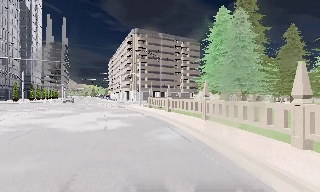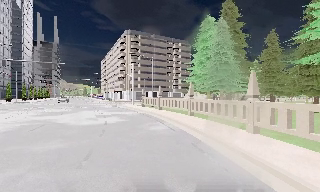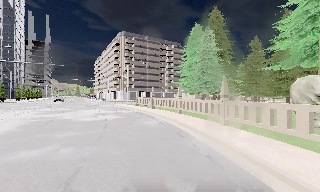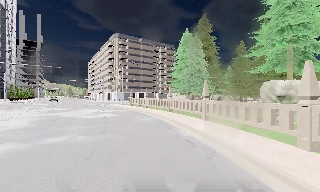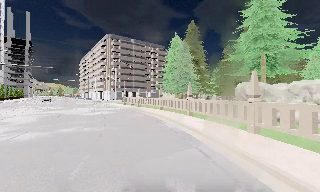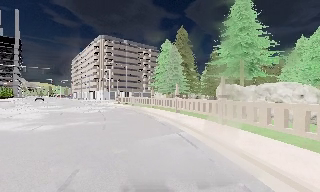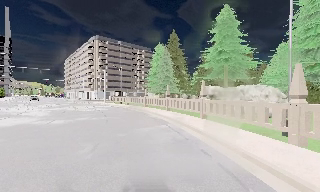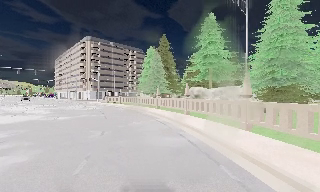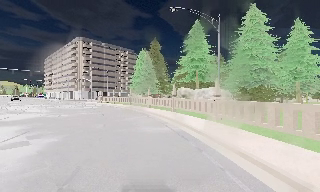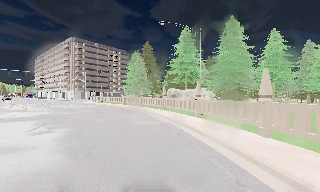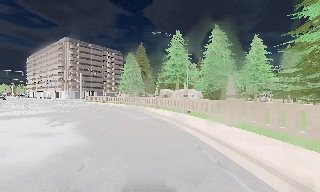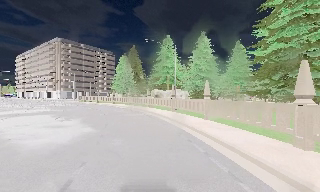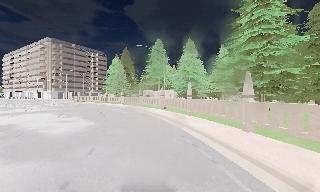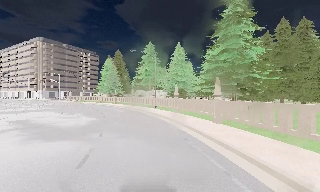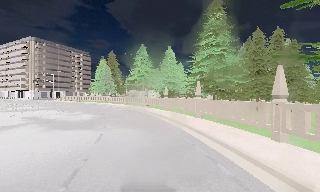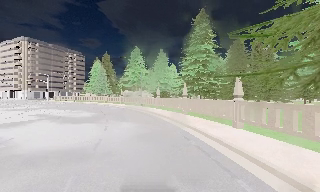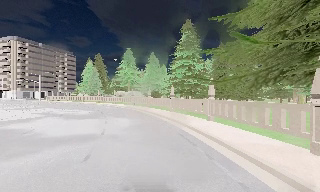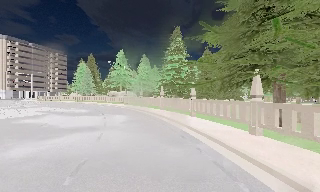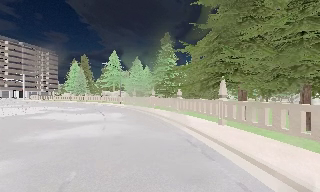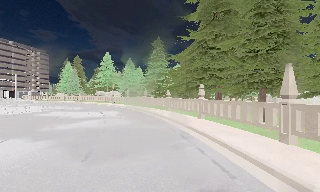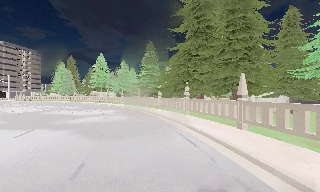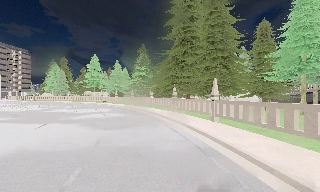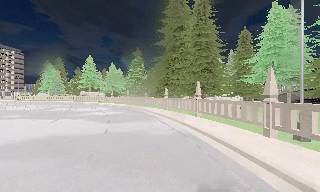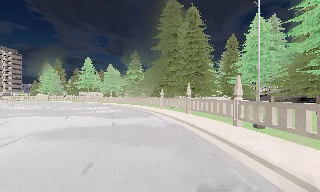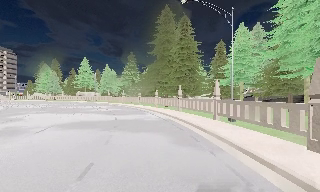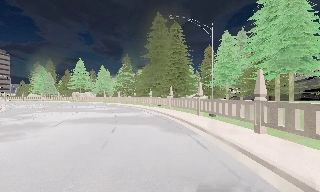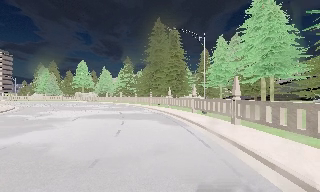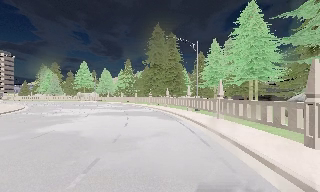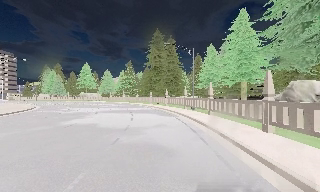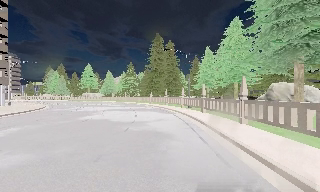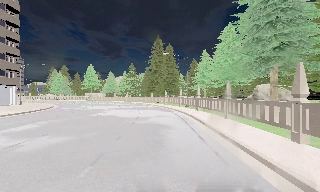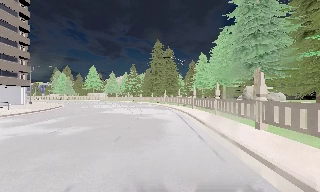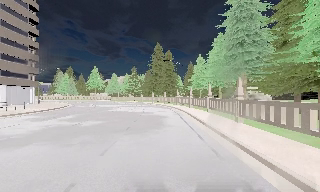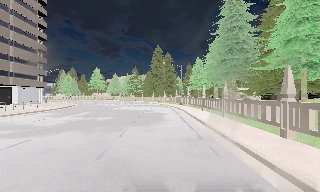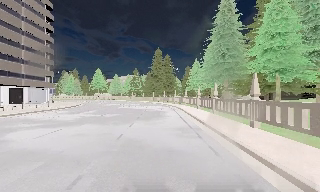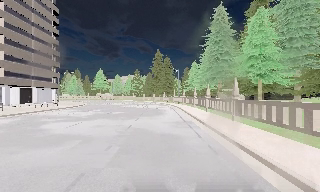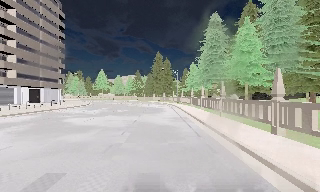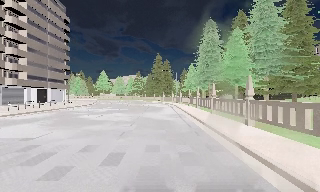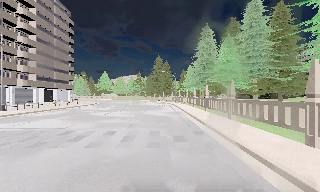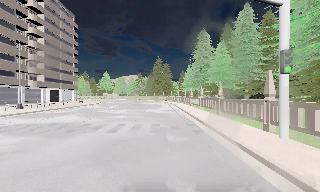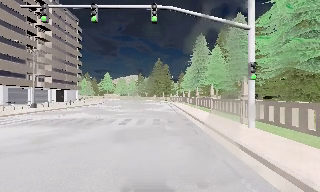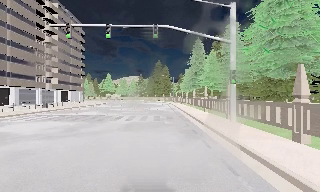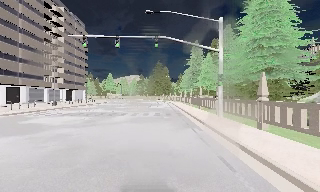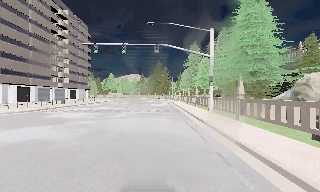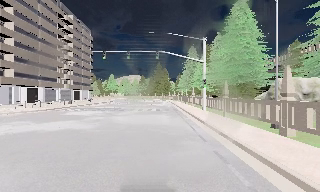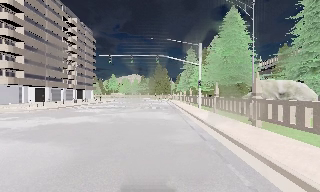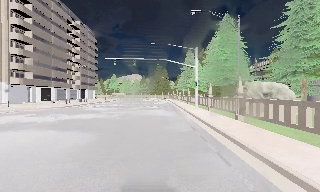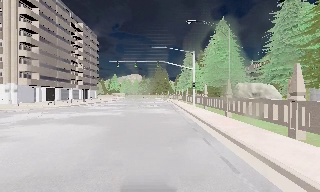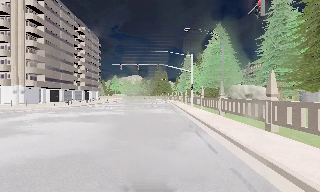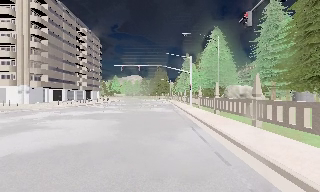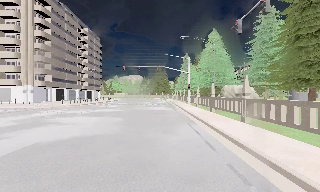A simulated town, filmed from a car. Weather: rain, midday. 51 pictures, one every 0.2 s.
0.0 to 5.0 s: The camera swings to its right by about 65 degrees, and the scene slides to the left. It travels backward, about 50 m.
5.0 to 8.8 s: The camera travels backward, about 40 m, so what stands in front gets smaller.
8.8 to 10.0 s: The camera travels backward, about 9 m, so what stands in front gets smaller. It loses speed.
The film runs backward here.
